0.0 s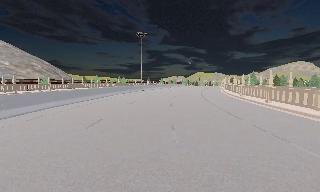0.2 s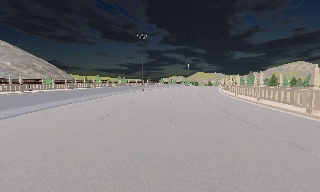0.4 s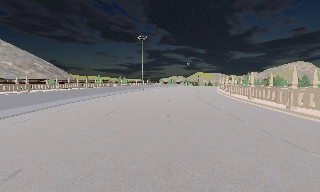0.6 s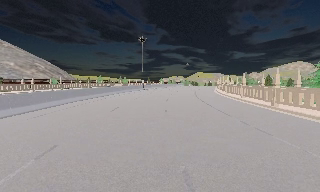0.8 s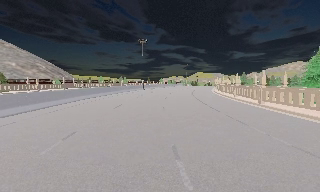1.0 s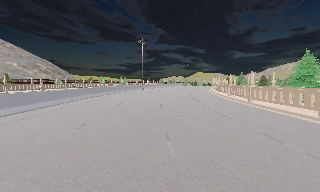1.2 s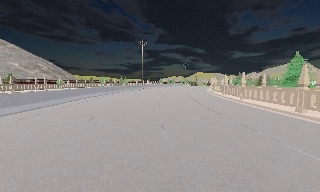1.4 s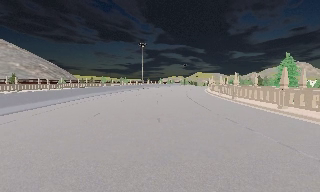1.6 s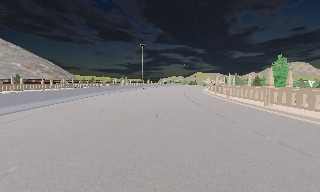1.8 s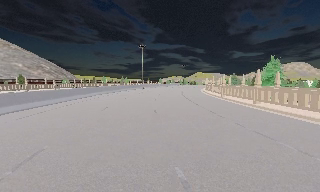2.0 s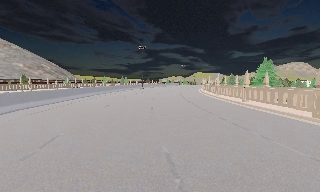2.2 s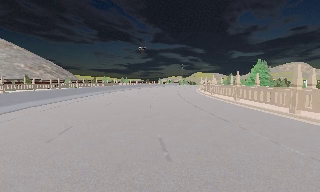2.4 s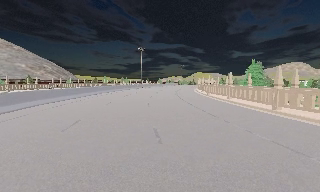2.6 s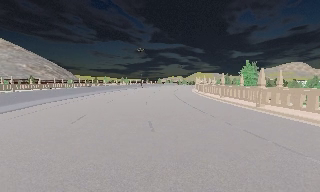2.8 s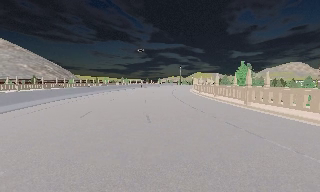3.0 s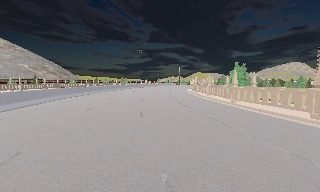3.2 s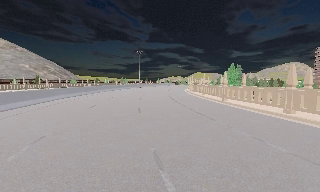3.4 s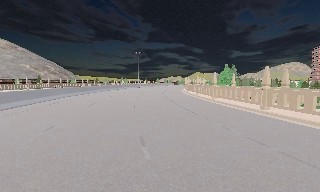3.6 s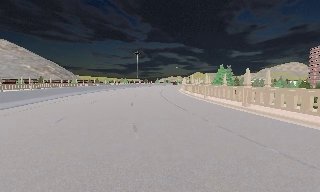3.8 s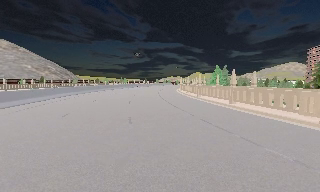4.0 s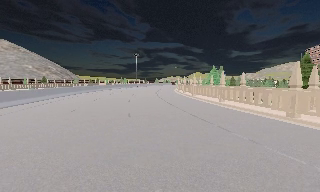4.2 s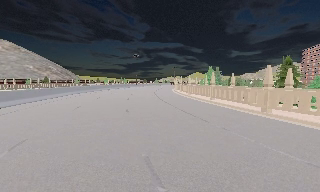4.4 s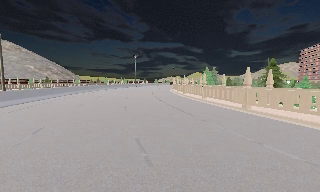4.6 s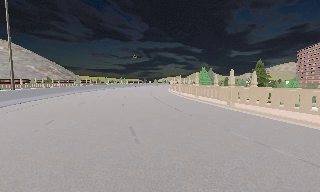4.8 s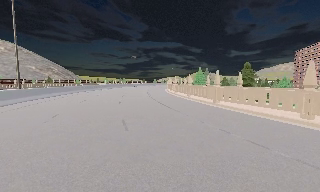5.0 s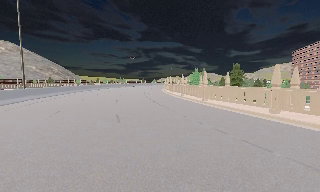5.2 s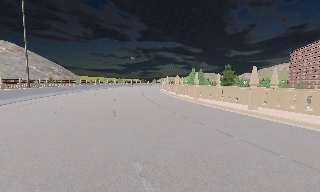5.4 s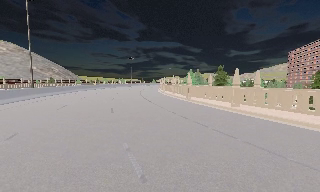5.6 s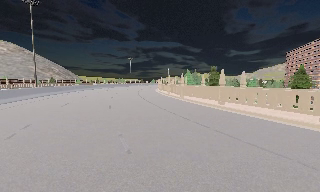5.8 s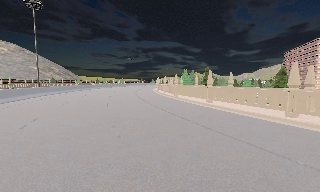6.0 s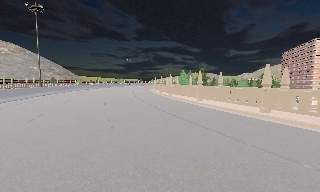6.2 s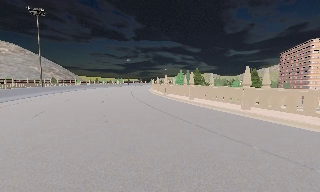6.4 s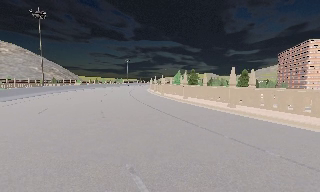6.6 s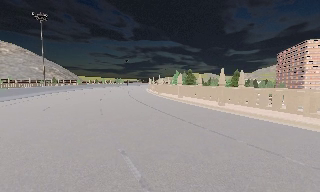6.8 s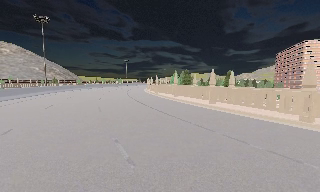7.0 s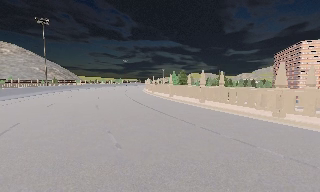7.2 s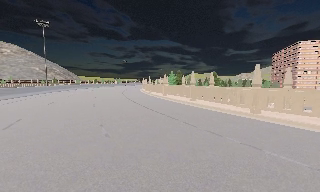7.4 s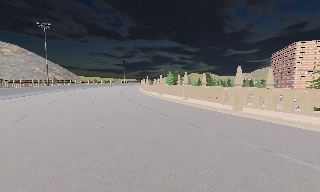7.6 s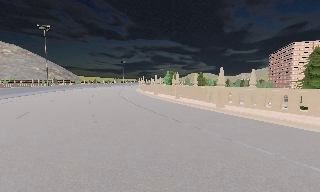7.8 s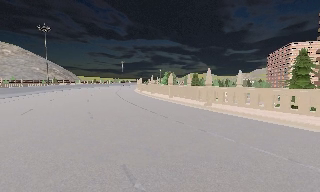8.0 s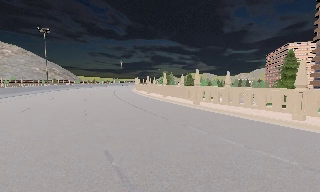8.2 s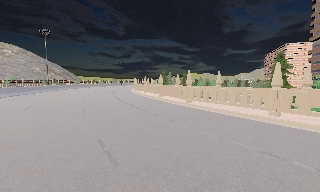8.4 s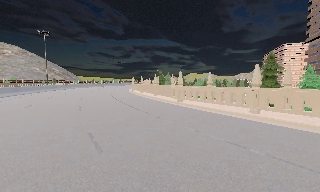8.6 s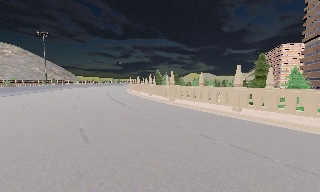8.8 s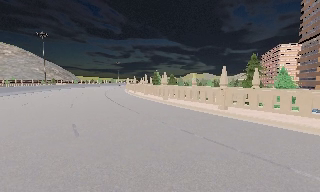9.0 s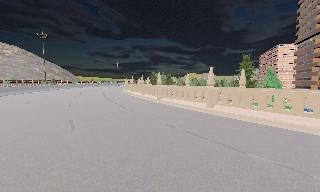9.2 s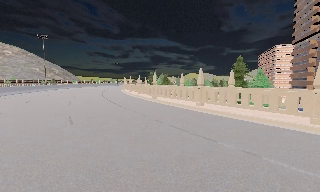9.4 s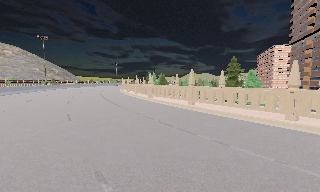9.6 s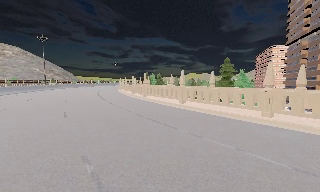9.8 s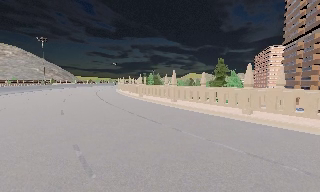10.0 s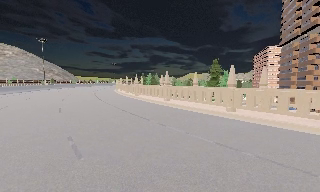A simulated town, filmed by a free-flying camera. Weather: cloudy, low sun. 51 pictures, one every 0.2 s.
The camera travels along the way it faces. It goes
backward.
0.0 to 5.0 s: The camera travels backward, about 30 m, so what stands in front gets smaller.
5.0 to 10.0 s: The camera travels backward and to its right, about 25 m, so what stands in front gets smaller.
The film runs backward here.
